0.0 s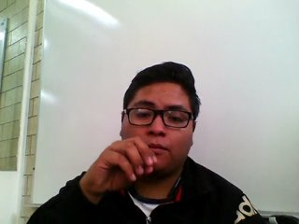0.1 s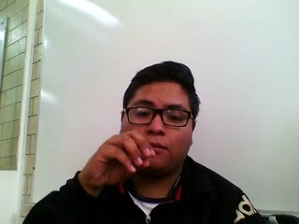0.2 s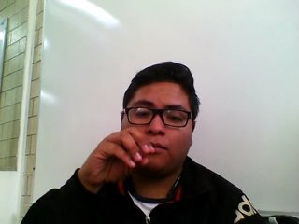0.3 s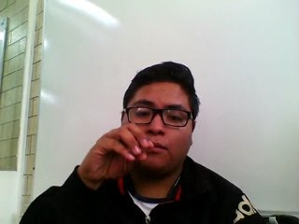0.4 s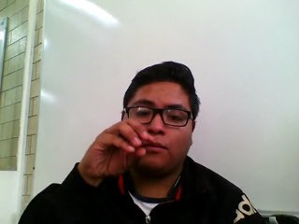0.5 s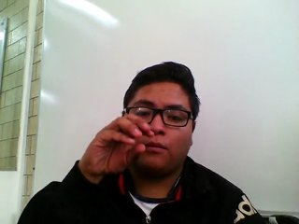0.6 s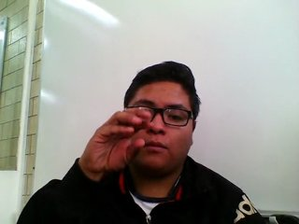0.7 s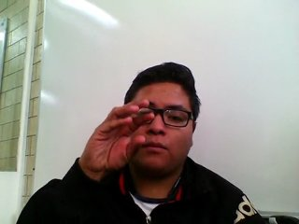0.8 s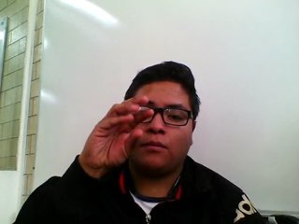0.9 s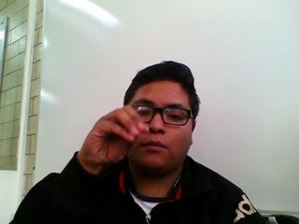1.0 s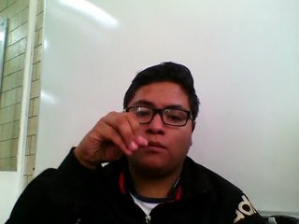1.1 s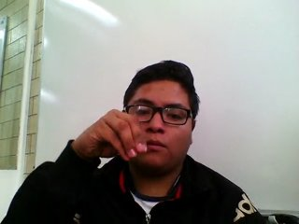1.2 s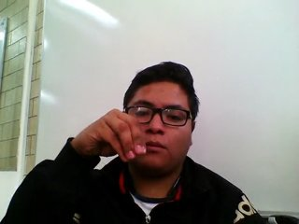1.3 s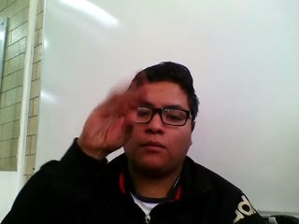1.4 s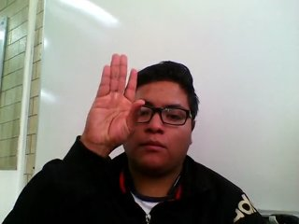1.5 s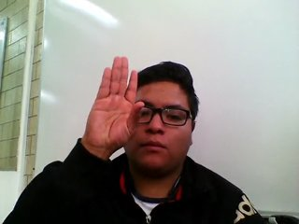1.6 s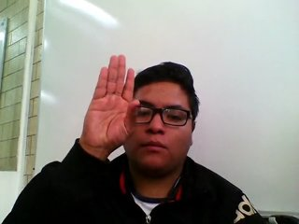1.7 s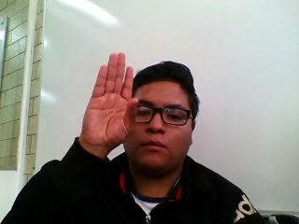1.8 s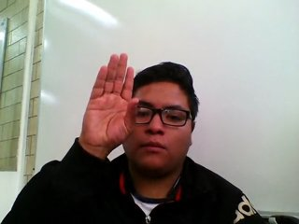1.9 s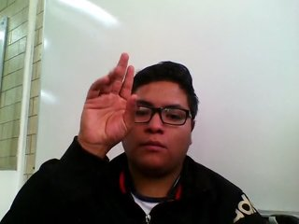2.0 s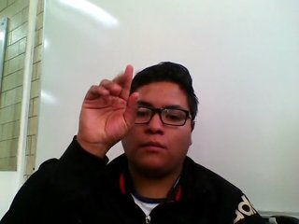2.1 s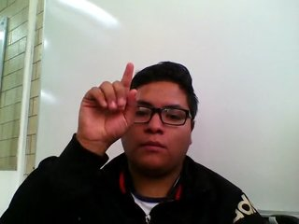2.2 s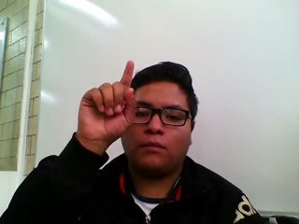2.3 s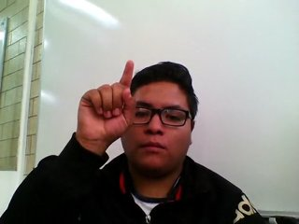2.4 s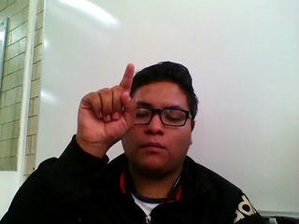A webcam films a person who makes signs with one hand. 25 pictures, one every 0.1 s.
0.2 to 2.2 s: On the screen the hand sweeps upward. The name of the sign: Throw up.
